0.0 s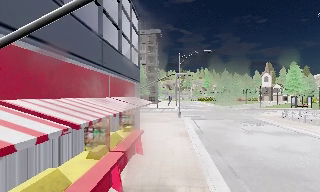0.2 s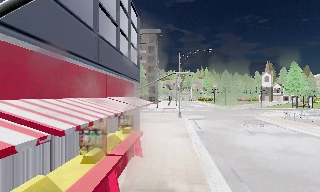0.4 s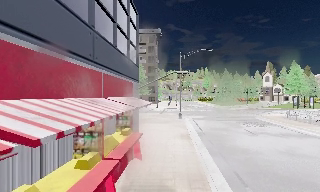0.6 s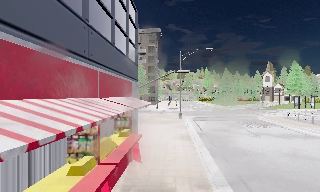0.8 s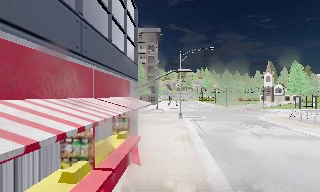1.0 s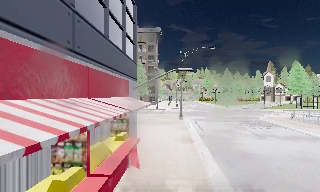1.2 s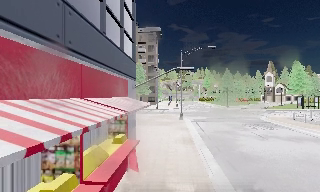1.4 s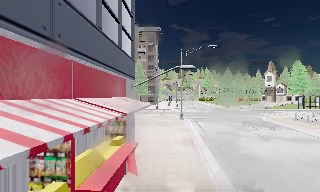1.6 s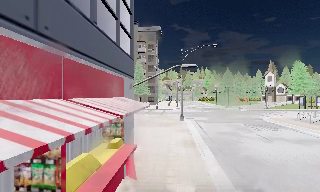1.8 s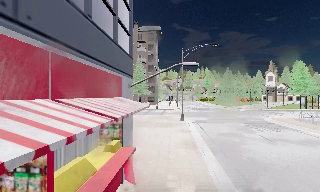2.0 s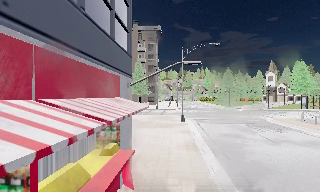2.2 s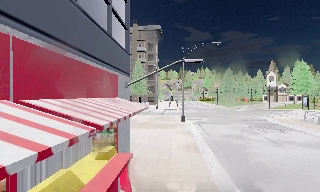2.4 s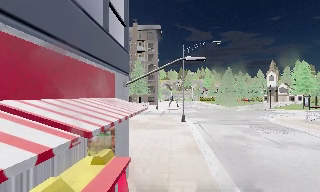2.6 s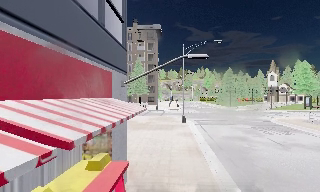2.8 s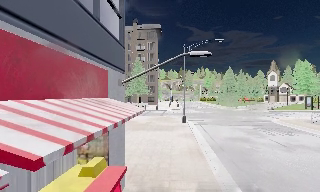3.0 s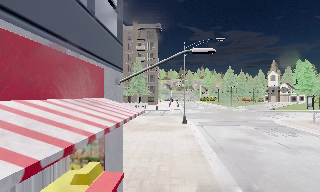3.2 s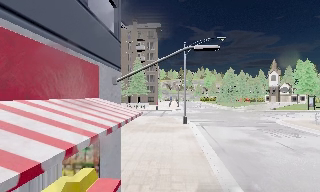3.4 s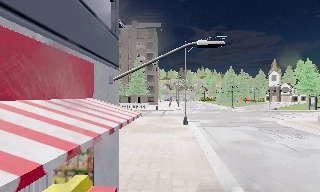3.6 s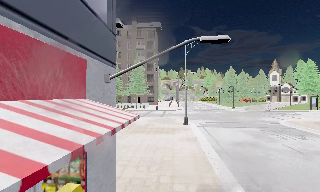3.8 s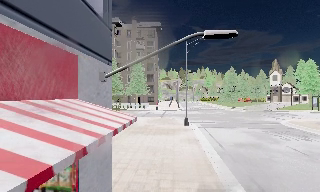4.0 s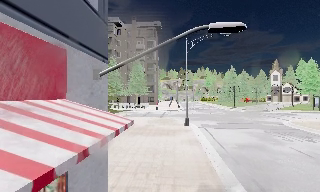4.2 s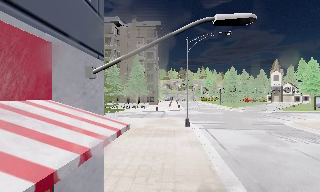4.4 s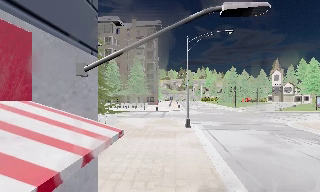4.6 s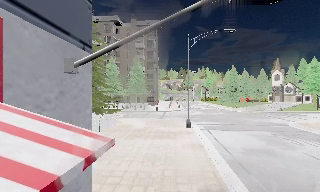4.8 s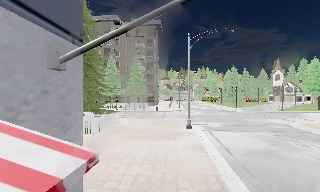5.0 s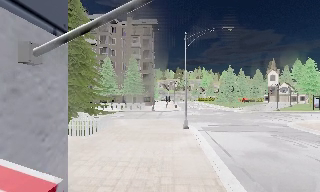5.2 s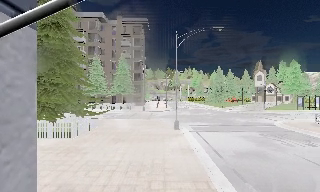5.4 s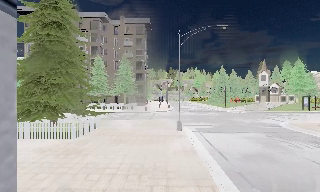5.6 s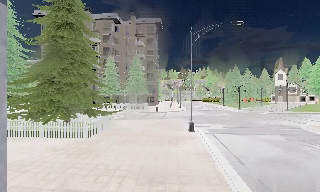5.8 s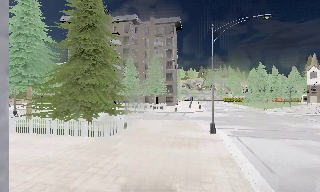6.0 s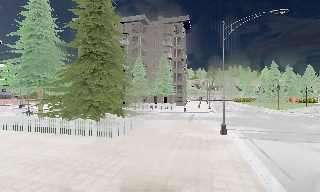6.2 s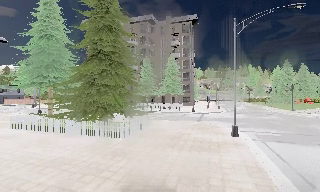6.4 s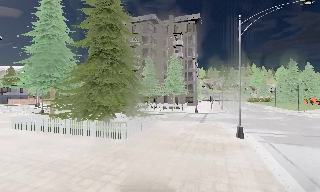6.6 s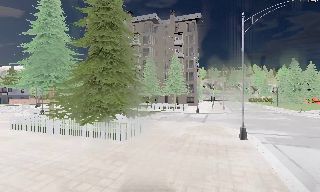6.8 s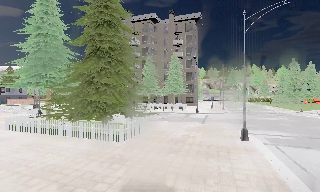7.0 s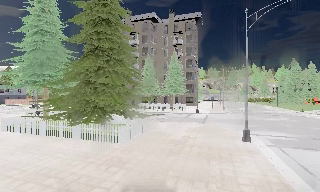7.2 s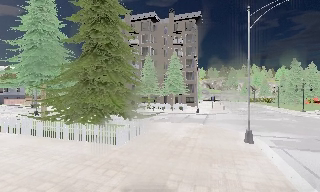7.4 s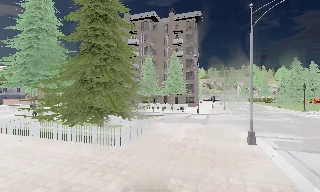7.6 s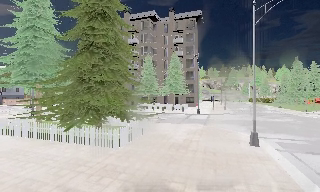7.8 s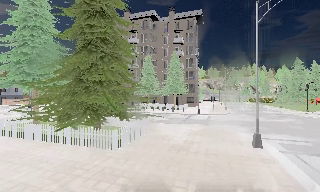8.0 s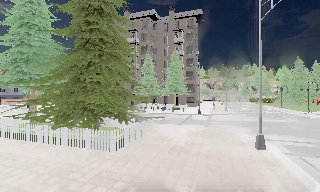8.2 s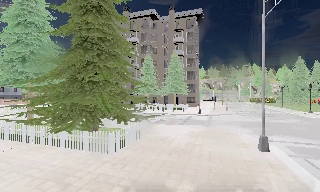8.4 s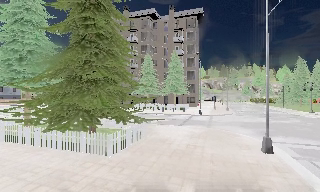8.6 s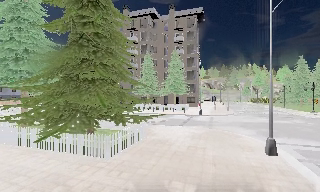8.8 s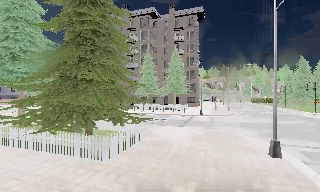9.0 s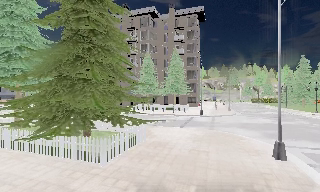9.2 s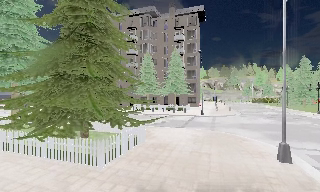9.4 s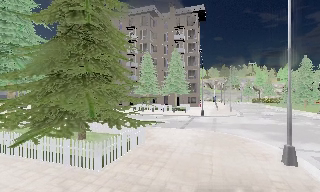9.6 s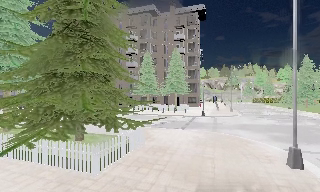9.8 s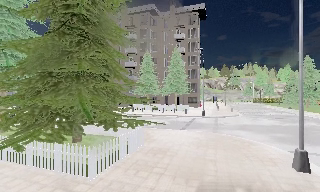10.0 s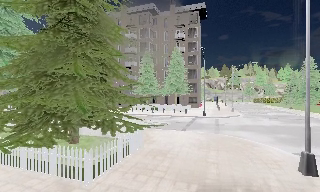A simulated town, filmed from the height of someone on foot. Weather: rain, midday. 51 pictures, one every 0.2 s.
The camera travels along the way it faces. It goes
forward.
0.0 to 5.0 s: The camera travels forward, about 6 m, so what stands in front looms larger.
5.0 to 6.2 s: The scene slides to the right, as the camera pans about 15 degrees to its left. It travels forward, about 1.5 m, so what stands in front looms larger.
6.2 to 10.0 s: The camera travels forward, about 4.5 m, so what stands in front looms larger.
The film runs forward here.
